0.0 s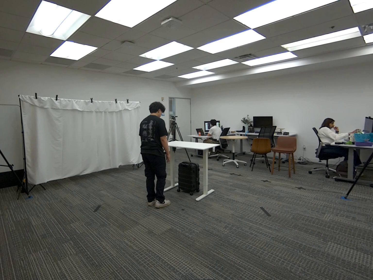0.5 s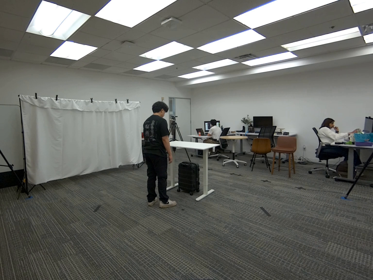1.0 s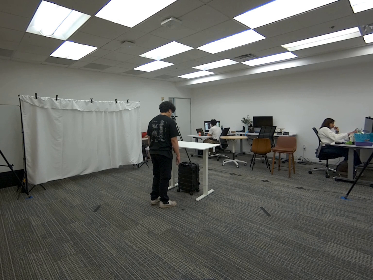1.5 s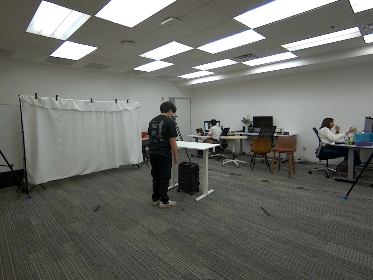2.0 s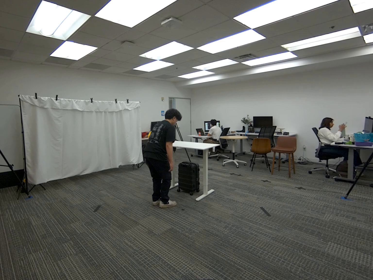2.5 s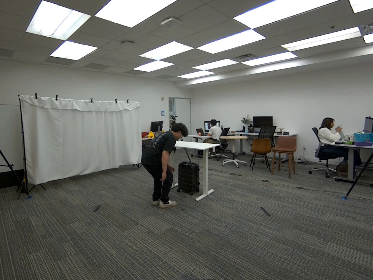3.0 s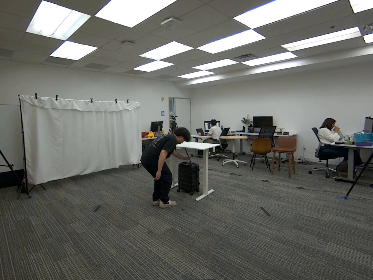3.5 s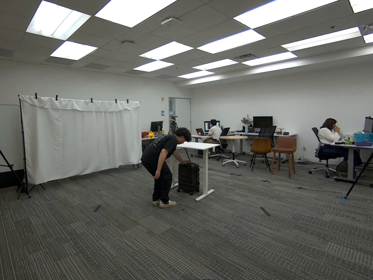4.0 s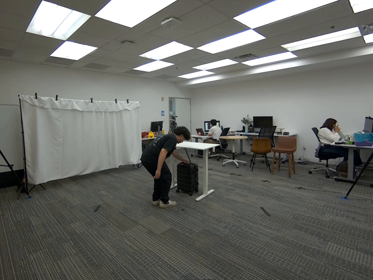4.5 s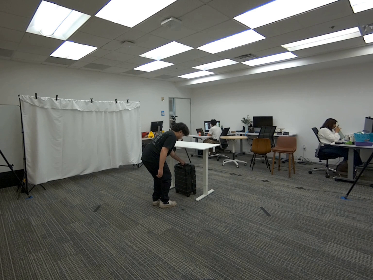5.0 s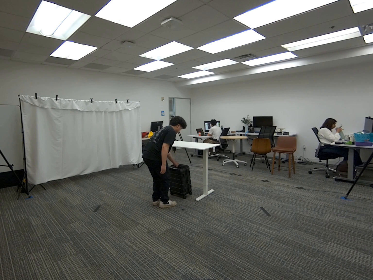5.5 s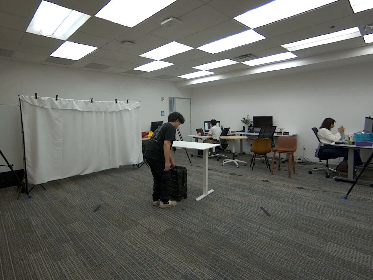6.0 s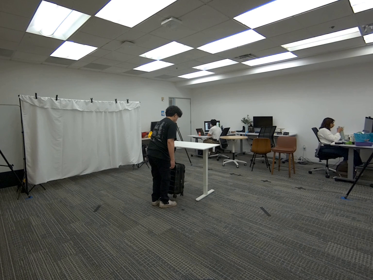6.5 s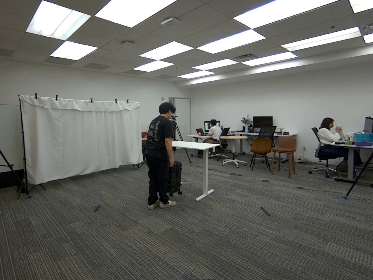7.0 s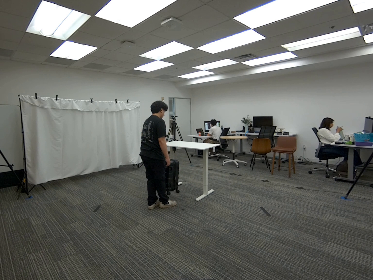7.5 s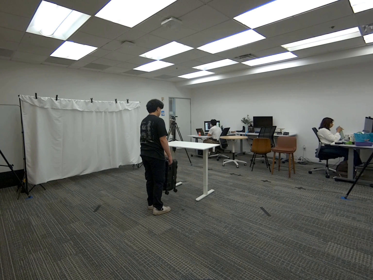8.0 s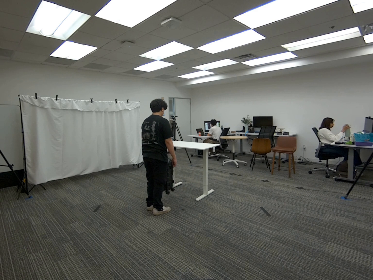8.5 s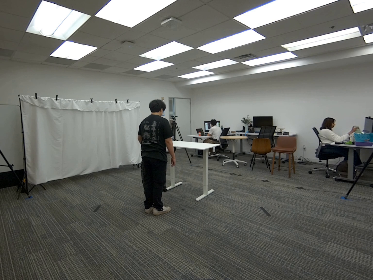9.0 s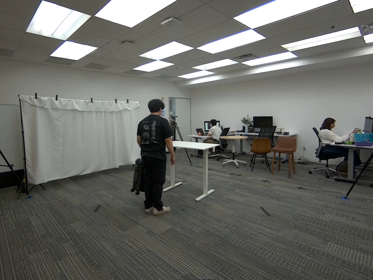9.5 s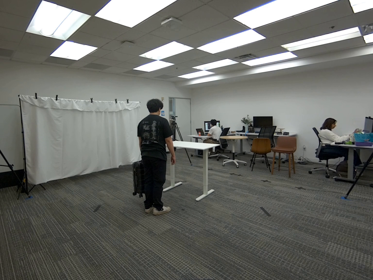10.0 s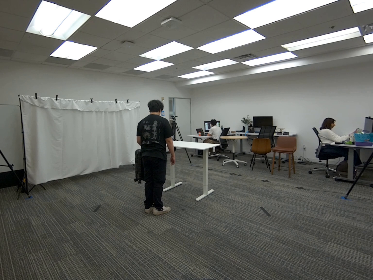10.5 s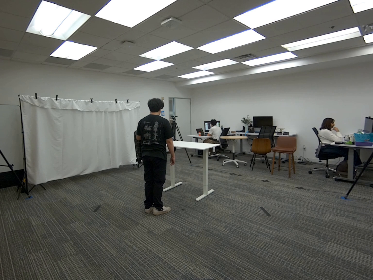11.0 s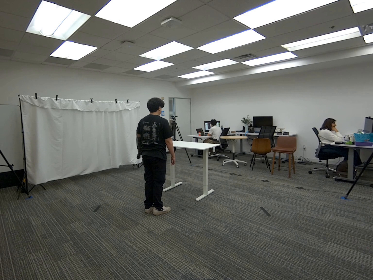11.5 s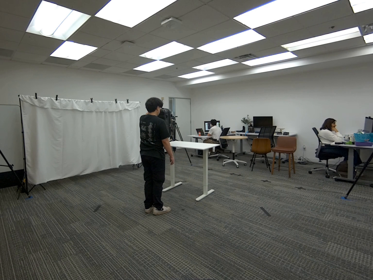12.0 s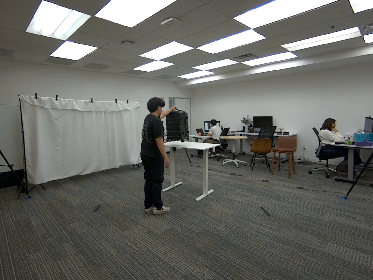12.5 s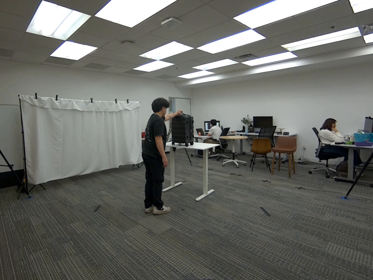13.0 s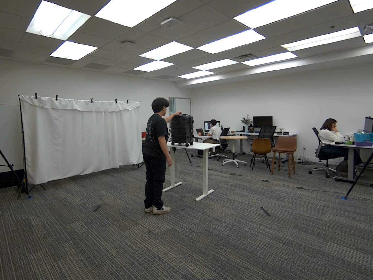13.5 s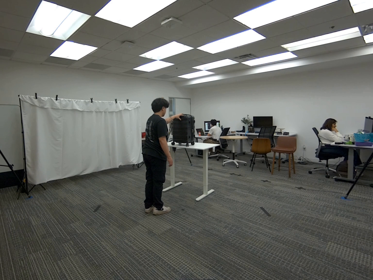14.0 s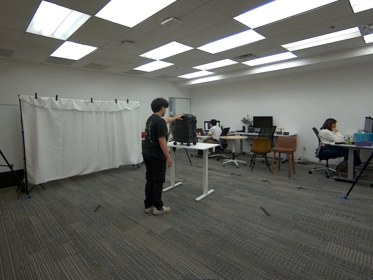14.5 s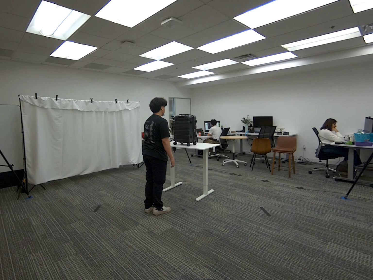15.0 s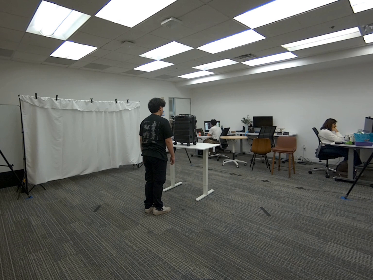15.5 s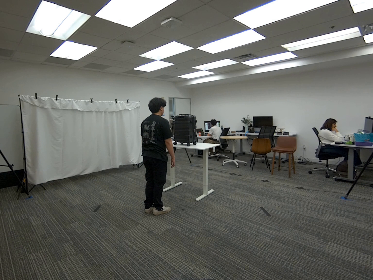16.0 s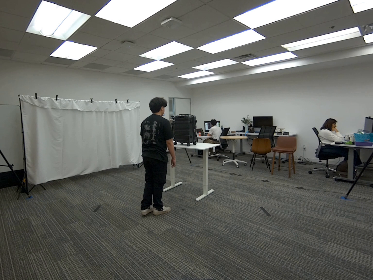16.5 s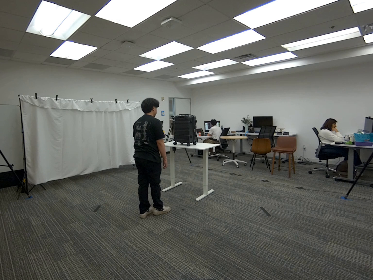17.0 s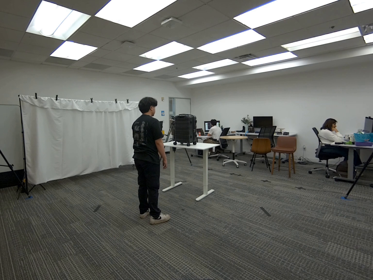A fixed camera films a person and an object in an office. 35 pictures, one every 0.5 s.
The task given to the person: Walk over to the luggage under the white desk and pick up the luggage from any of the handles using your left hand and place the luggage on top of the white desk.
